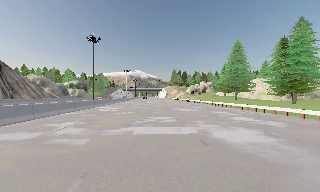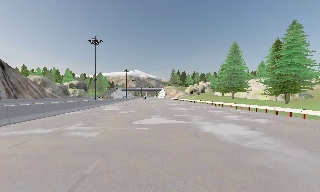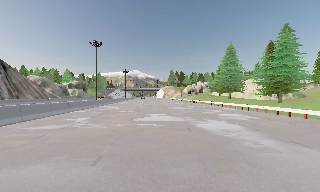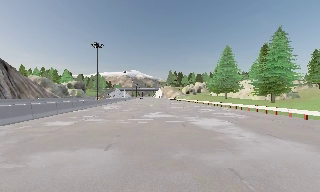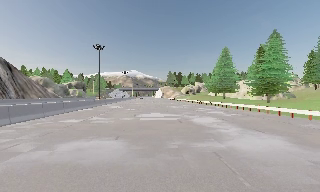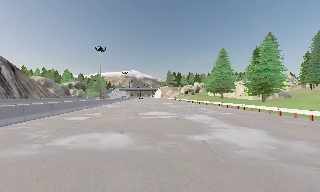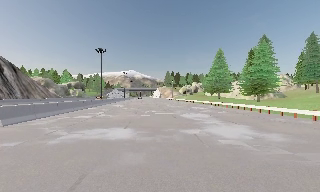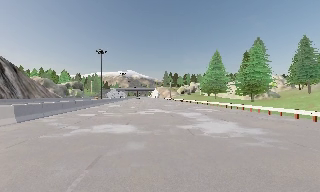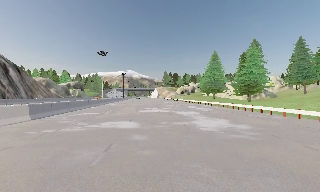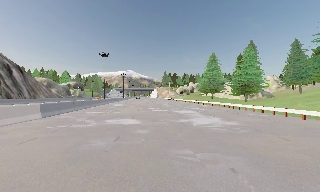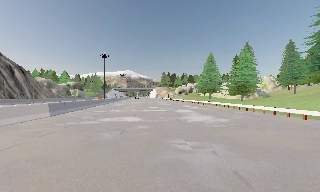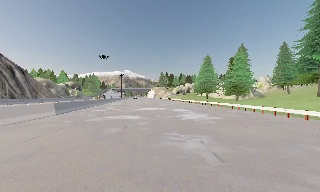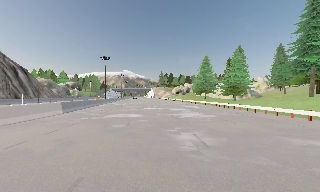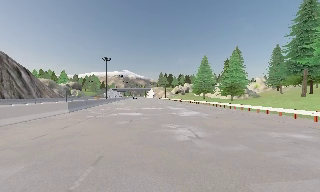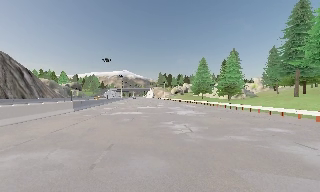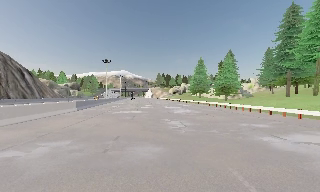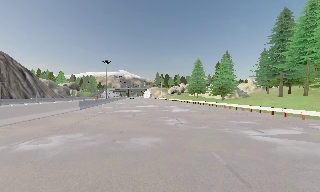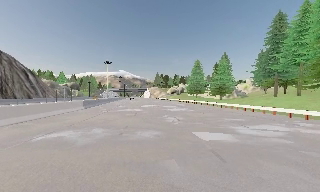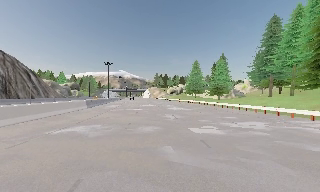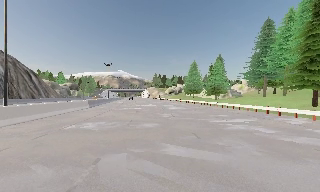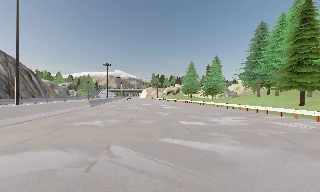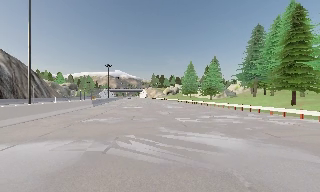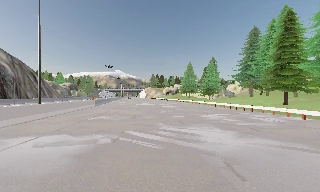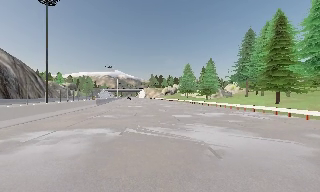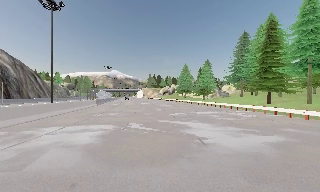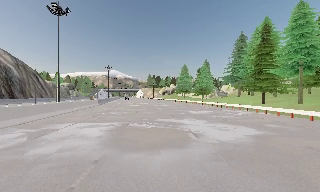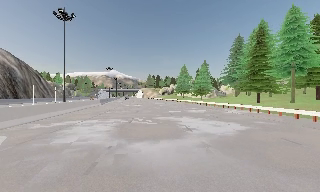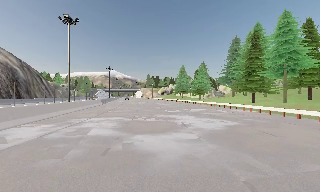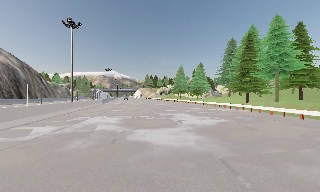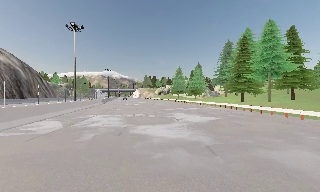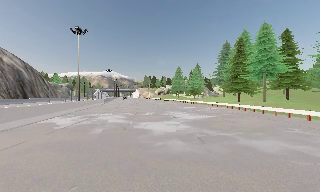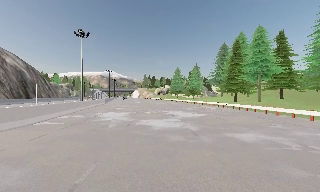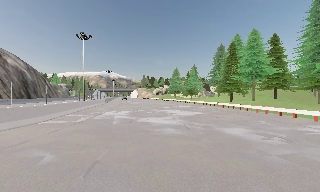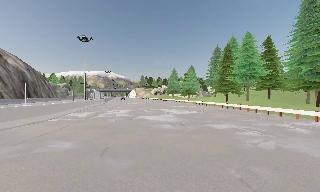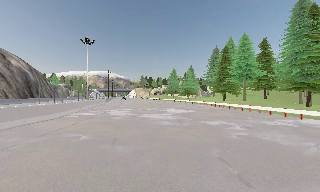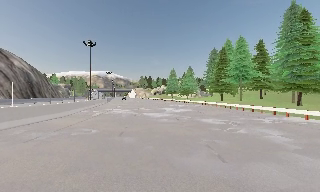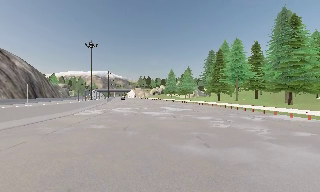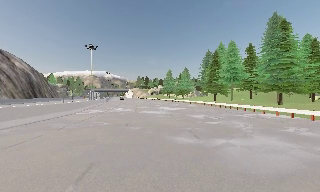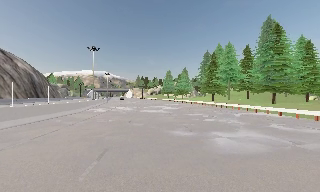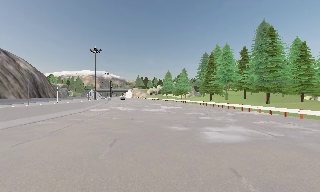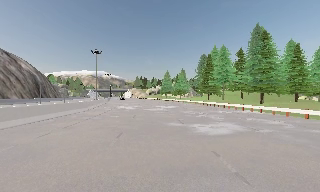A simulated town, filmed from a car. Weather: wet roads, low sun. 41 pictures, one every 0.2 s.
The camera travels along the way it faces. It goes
backward.
0.0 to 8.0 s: The camera pans to its right, which is clockwise from overhead, by about 15 degrees. It travels backward, about 50 m, so what stands in front gets smaller.
The film runs backward here.
